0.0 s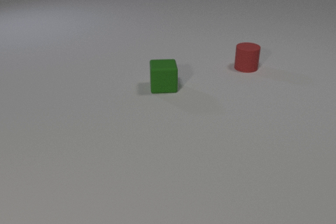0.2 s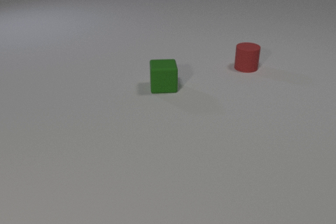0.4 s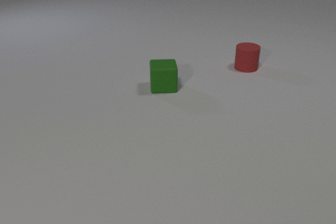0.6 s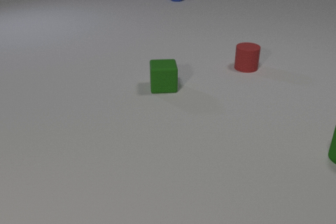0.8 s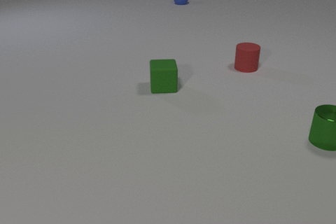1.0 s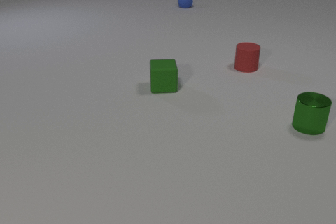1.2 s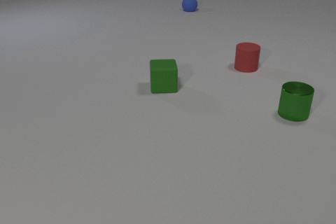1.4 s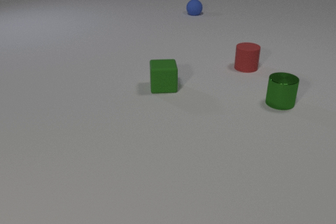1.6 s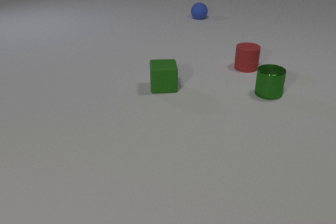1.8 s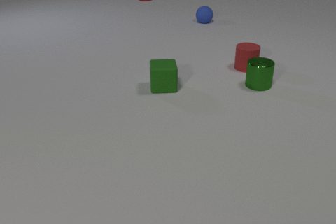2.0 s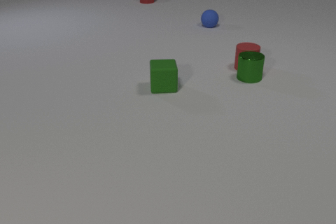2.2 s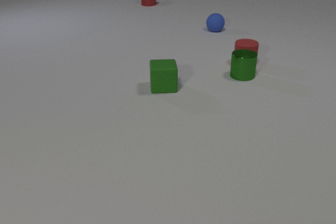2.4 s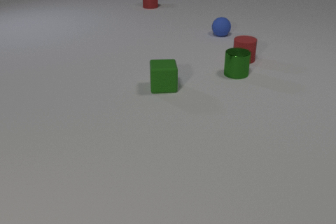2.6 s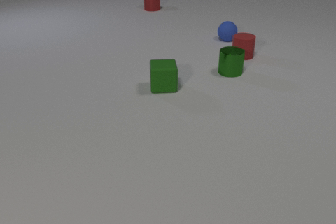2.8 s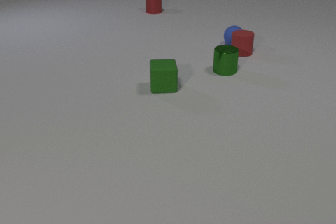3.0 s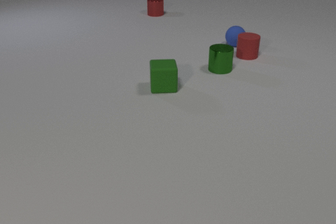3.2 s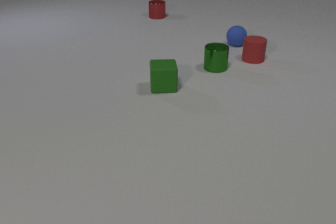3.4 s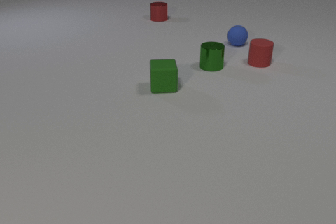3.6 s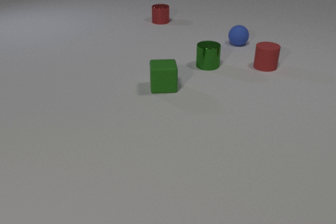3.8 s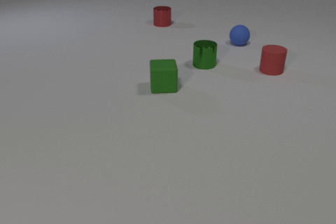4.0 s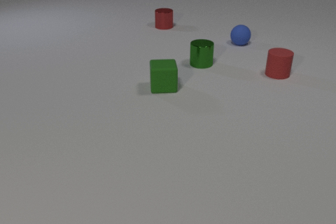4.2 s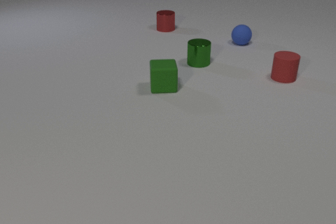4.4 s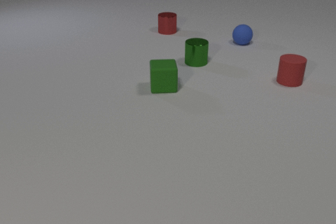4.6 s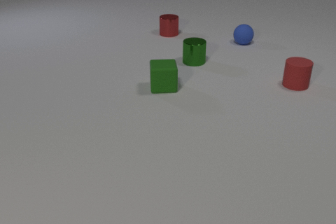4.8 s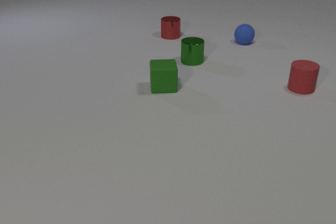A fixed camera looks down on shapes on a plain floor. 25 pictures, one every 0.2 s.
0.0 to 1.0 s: The green metal cylinder comes in at the right edge, slides away from the camera and to the left. The blue rubber sphere comes in at the top edge, rolls toward the camera.
1.0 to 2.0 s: The green metal cylinder slides away from the camera and to the left. The red metal cylinder comes in at the top edge, slides toward the camera. The blue rubber sphere rolls toward the camera. The green metal cylinder and the red rubber cylinder collide.
2.0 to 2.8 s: The green metal cylinder slides to the left and away from the camera. The red rubber cylinder slides away from the camera. The red metal cylinder slides toward the camera. The blue rubber sphere rolls toward the camera and to the right.
2.8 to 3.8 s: The green metal cylinder slides to the left and away from the camera. The red rubber cylinder slides toward the camera and to the right. The red metal cylinder slides toward the camera. The blue rubber sphere rolls to the right. The red rubber cylinder and the blue rubber sphere collide.
3.8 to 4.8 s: The green metal cylinder slides to the left and away from the camera. The red rubber cylinder slides toward the camera and to the right. The red metal cylinder slides toward the camera. The blue rubber sphere rolls to the right and away from the camera.
Are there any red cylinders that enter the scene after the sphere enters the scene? yes.
What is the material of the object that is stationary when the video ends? rubber.
What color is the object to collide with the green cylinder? red.
